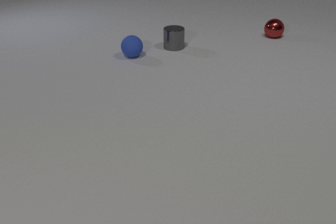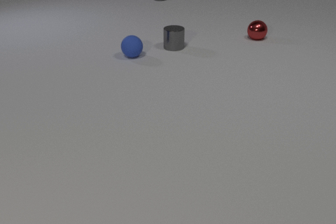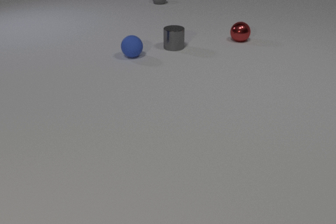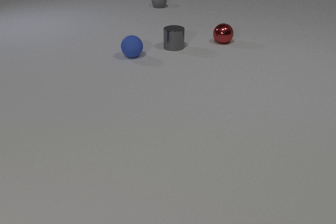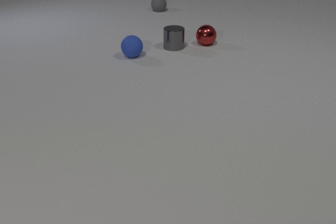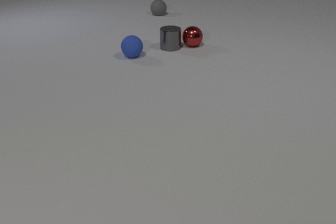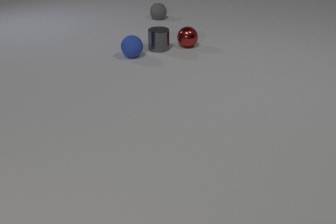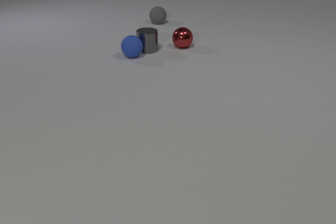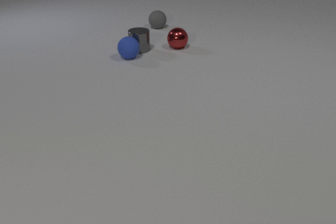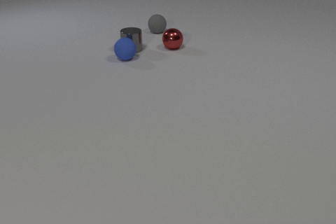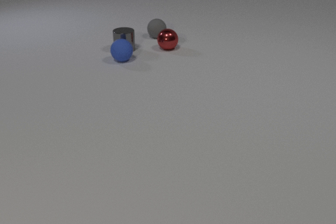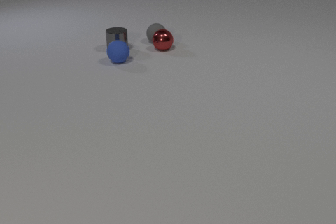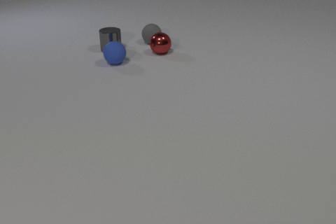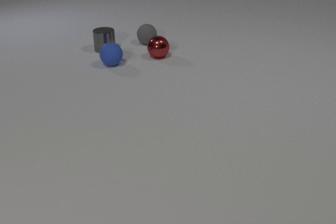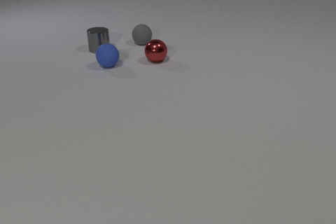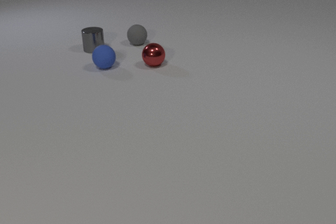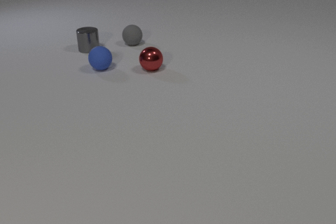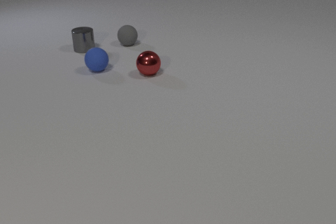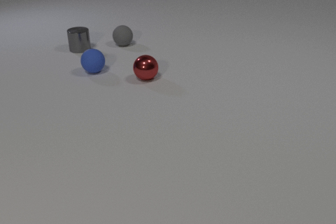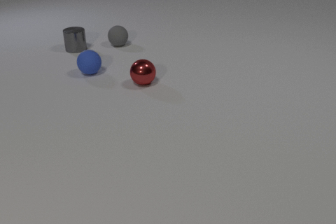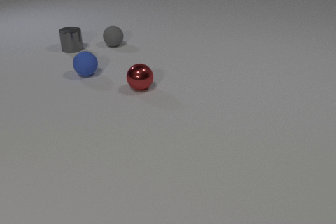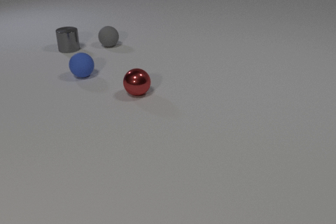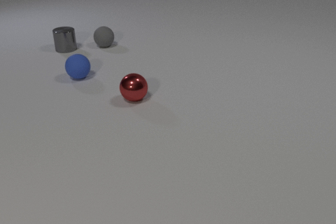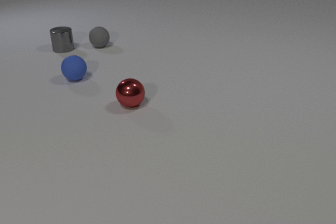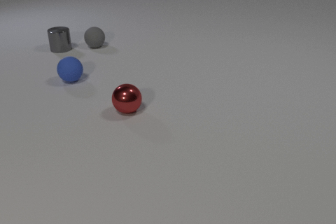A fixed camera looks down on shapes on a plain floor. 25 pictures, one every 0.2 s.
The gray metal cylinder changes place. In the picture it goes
to the left.
The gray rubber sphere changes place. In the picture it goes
toward the camera.
0.0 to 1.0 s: The red metal sphere rolls to the left and toward the camera. The gray rubber sphere comes in at the top edge, rolls toward the camera. The red metal sphere and the gray metal cylinder collide.
1.0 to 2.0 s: The red metal sphere rolls to the left. The gray metal cylinder slides to the left. The gray rubber sphere rolls toward the camera. The blue rubber sphere rolls to the left and toward the camera. The gray metal cylinder and the blue rubber sphere collide.
2.0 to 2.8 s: The red metal sphere rolls toward the camera. The gray metal cylinder slides to the left. The gray rubber sphere rolls toward the camera and to the left. The blue rubber sphere rolls to the left and toward the camera. The red metal sphere and the gray rubber sphere collide.
2.8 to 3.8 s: The red metal sphere rolls toward the camera. The gray metal cylinder slides to the left. The gray rubber sphere rolls to the left. The blue rubber sphere rolls to the left and toward the camera.
3.8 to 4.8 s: The red metal sphere rolls toward the camera. The gray metal cylinder slides to the left. The gray rubber sphere rolls to the left. The blue rubber sphere rolls to the left and toward the camera.
What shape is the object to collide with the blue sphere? cylinder.
Are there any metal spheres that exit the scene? no.
What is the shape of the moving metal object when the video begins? sphere.
